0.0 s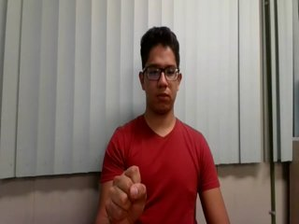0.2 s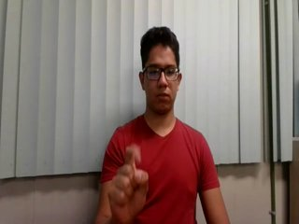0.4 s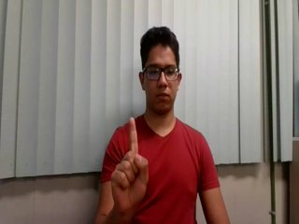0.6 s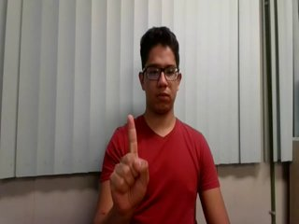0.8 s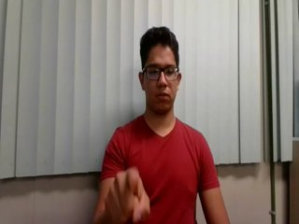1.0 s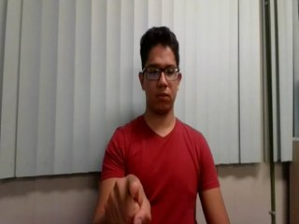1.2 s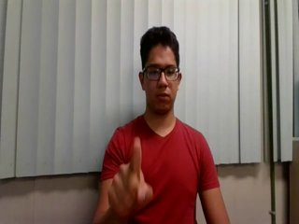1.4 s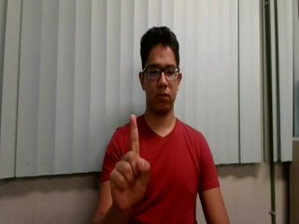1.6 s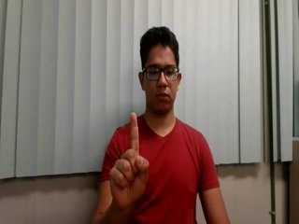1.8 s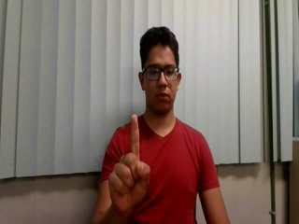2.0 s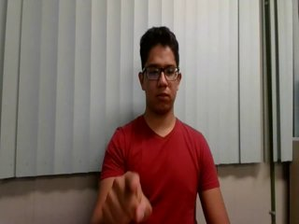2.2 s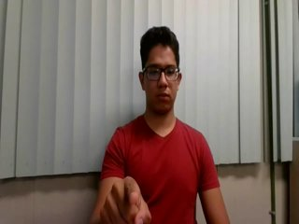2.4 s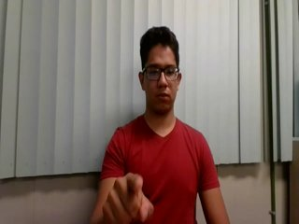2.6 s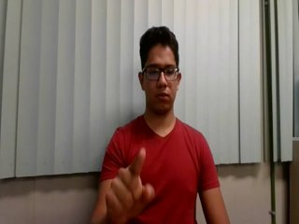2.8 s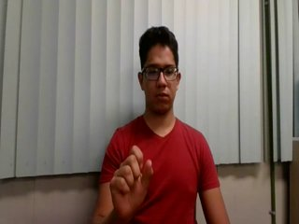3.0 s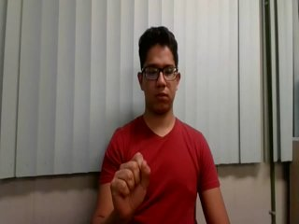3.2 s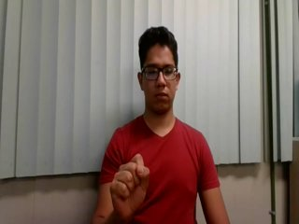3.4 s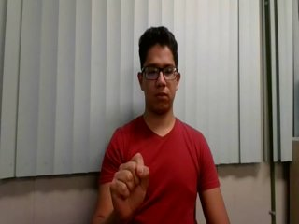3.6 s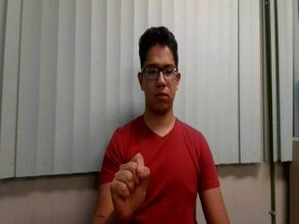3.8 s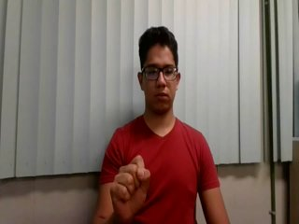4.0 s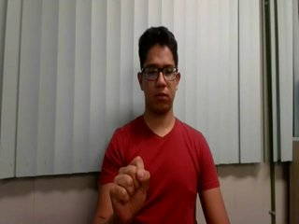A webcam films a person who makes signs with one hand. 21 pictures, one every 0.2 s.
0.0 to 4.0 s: Double click with one finger.
